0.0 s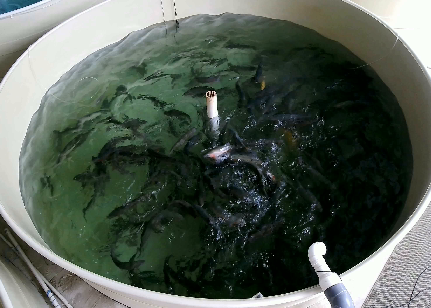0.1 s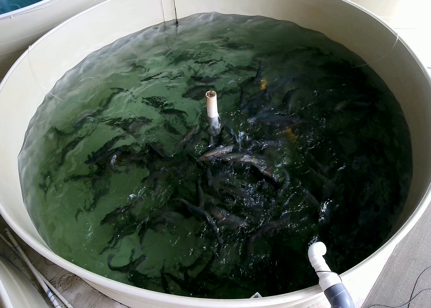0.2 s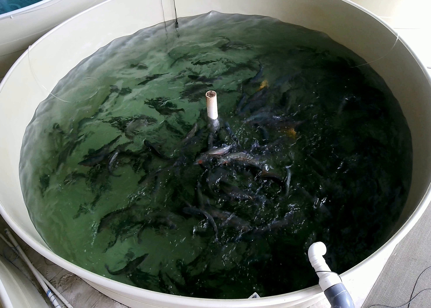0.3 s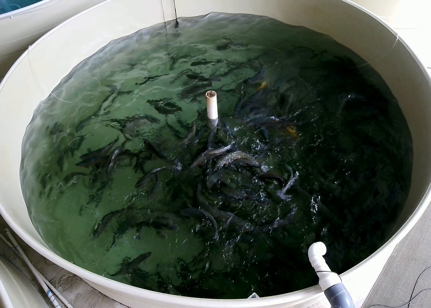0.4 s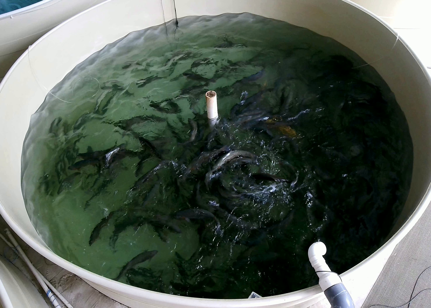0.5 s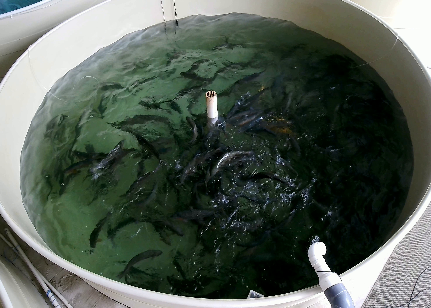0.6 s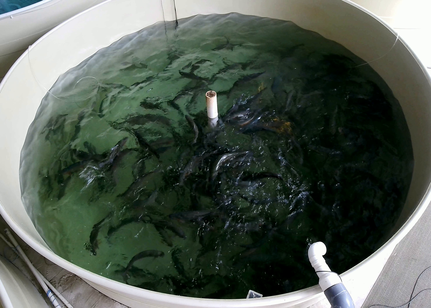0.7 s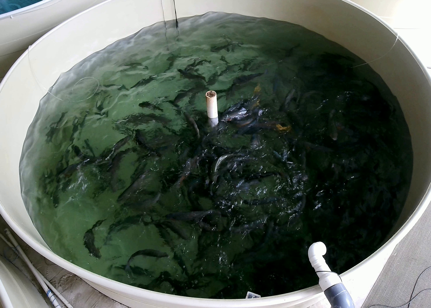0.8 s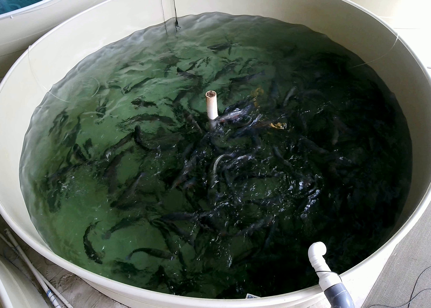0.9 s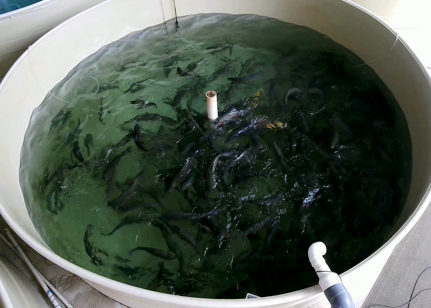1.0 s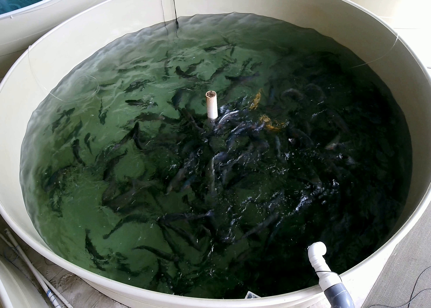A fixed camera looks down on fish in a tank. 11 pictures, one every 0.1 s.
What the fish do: Weak feeding.
